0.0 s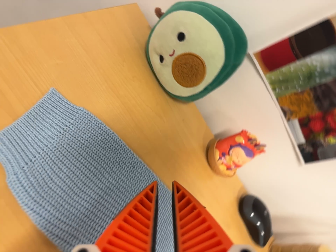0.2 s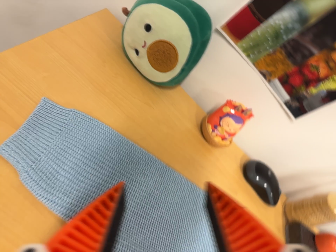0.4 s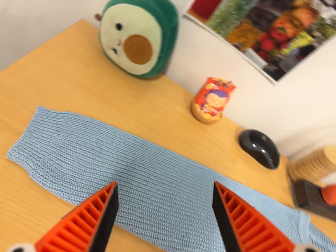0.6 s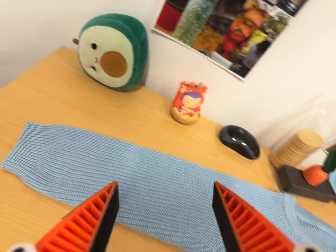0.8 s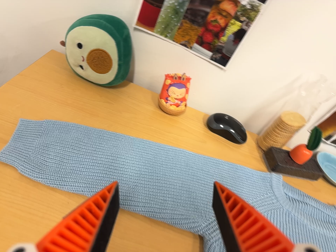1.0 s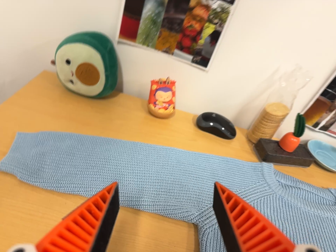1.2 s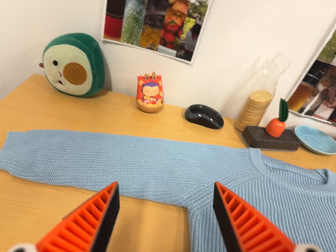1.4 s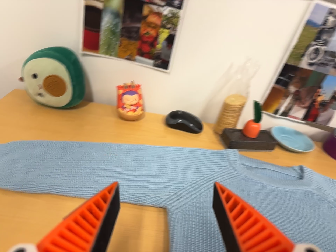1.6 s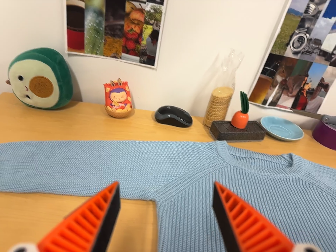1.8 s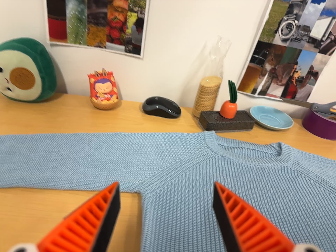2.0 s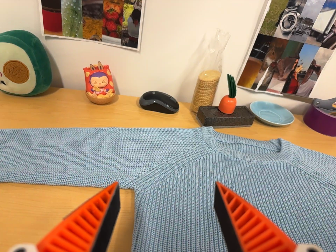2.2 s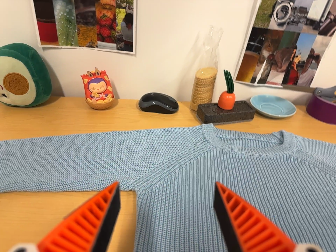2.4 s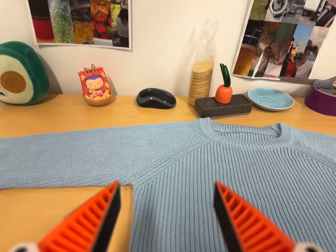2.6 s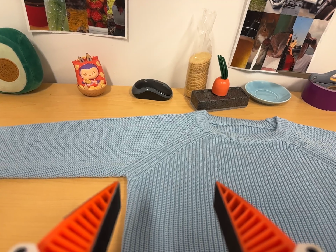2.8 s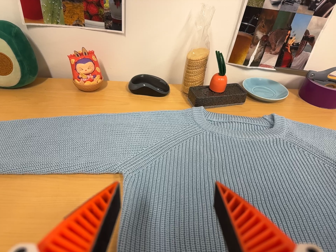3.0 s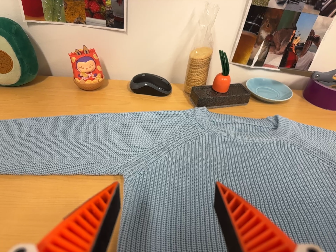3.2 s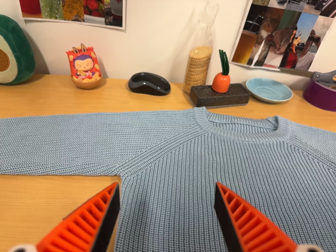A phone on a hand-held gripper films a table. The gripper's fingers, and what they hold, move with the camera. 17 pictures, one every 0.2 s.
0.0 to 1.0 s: The camera travels to its right, backward and toward the bottom of its view, about 24 cm, so close, fixed things drift to the left. Its aim tips toward the top of its view by about 10 degrees. It rolls about its line of sight by about 40 degrees, and the scene rotates counterclockwise.
1.0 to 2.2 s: The camera travels to its right and toward the bottom of its view, about 14 cm, so close, fixed things drift to the left. It rolls about its line of sight by about 15 degrees, and the scene rotates counterclockwise.
2.2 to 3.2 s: The camera shifts only a little, or ends up much as it began.
The film runs forward here.
